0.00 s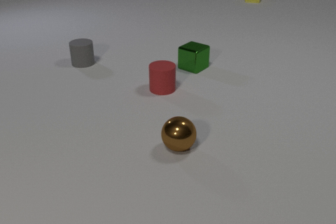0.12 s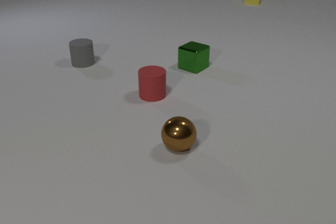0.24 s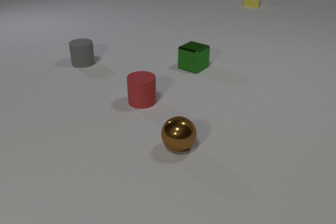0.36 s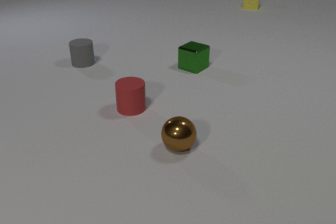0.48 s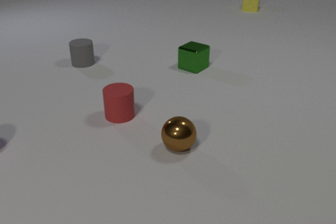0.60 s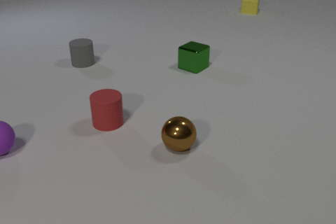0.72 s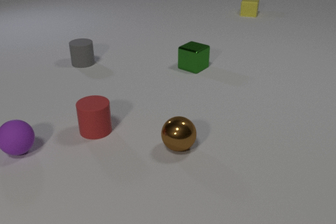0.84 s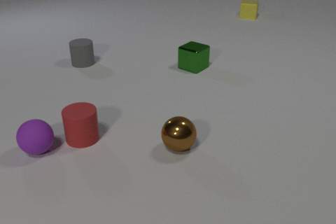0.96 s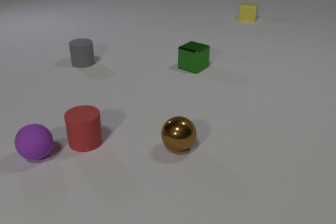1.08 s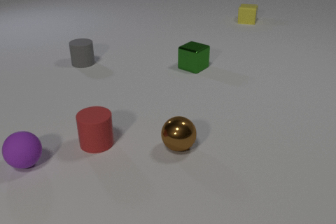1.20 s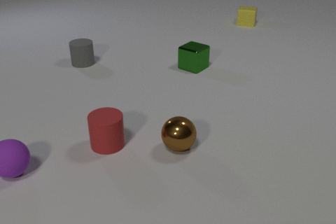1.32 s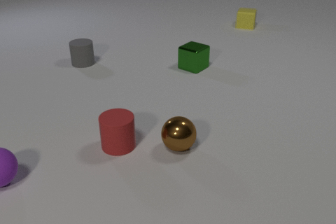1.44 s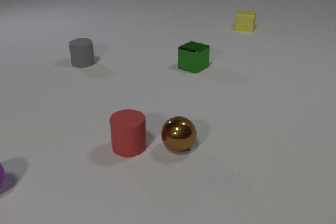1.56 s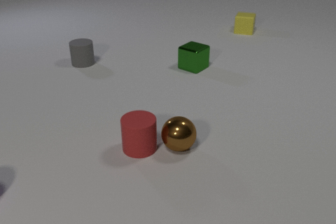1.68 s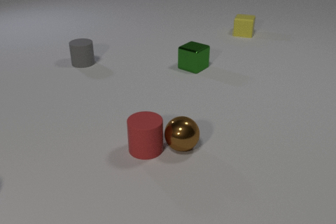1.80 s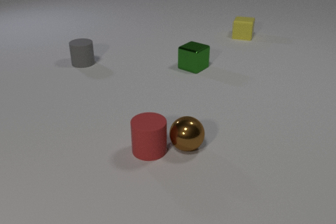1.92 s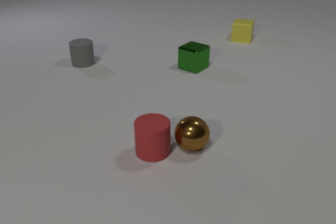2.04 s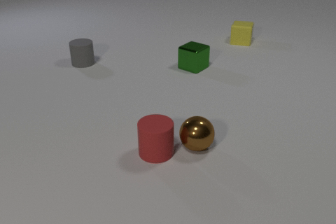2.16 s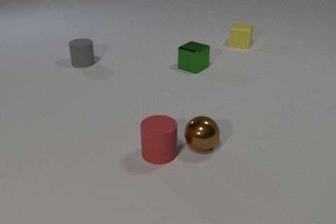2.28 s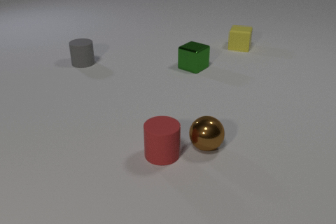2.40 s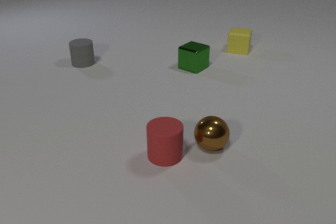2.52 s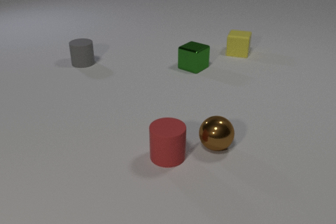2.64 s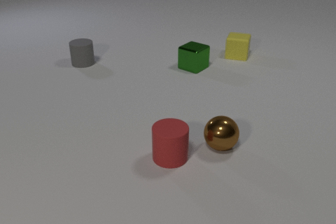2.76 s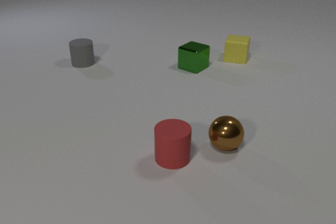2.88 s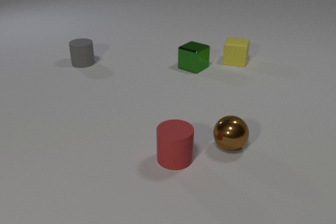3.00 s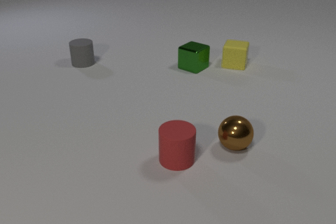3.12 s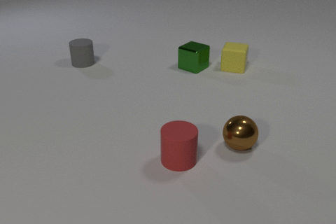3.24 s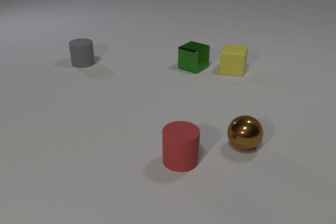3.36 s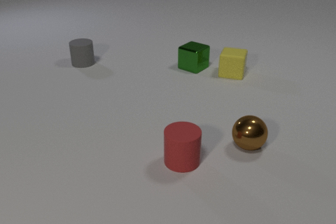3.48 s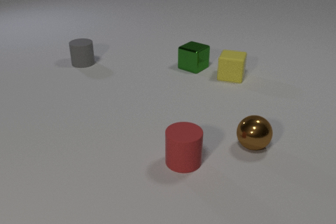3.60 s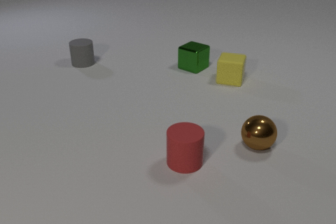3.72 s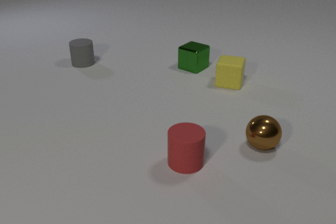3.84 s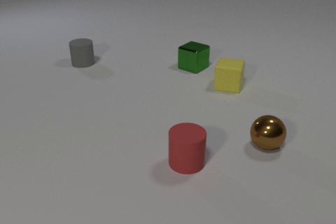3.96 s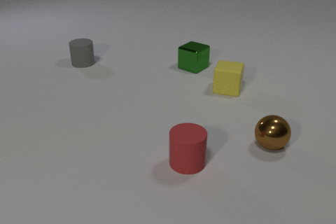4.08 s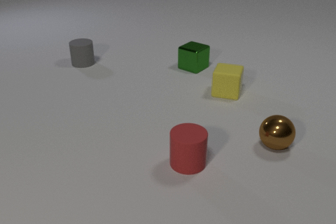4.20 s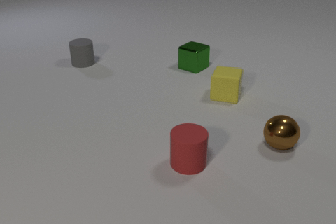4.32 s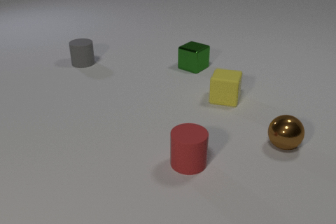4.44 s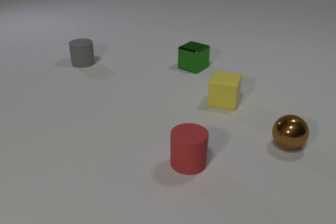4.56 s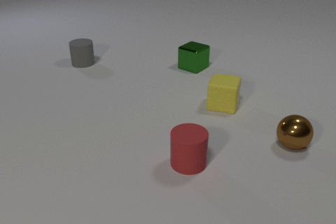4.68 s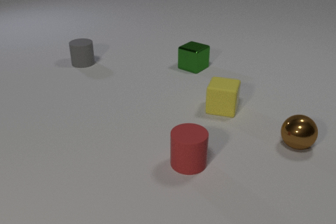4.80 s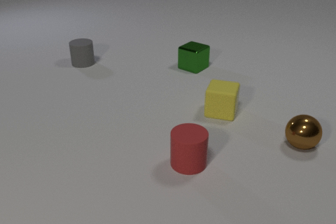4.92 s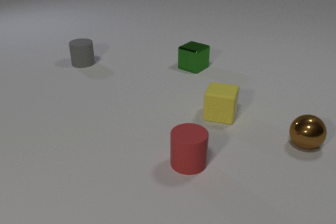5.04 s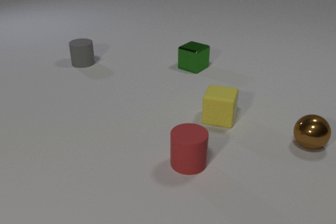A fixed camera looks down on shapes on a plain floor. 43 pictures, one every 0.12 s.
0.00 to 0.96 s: The purple rubber sphere comes in at the left edge, rolls to the right and toward the camera. The red rubber cylinder slides toward the camera and to the left. The yellow rubber cube slides toward the camera. The purple rubber sphere and the red rubber cylinder collide.
0.96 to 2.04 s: The purple rubber sphere rolls to the left and toward the camera, leaves at the left edge. The red rubber cylinder slides to the right. The brown metal sphere rolls to the right. The yellow rubber cube slides toward the camera. The red rubber cylinder and the brown metal sphere collide.
2.04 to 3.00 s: The red rubber cylinder slides to the right and toward the camera. The brown metal sphere rolls to the right. The yellow rubber cube slides toward the camera.
3.00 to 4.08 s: The red rubber cylinder slides to the right. The brown metal sphere rolls to the right. The yellow rubber cube slides toward the camera.
4.08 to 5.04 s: The brown metal sphere rolls to the right. The yellow rubber cube slides toward the camera.
What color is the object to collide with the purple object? red.
What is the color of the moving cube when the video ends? yellow.
Are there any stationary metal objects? yes.
